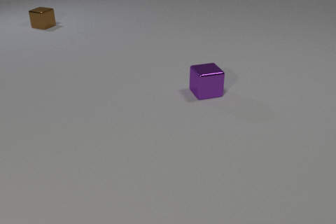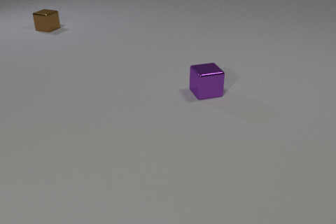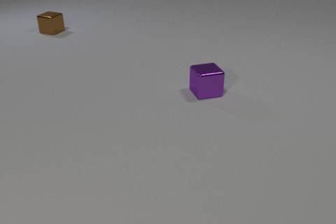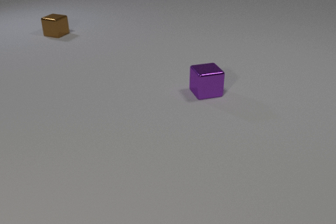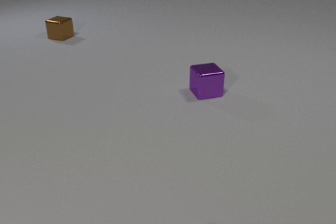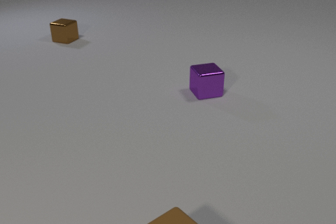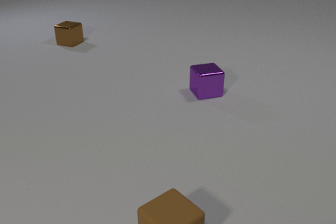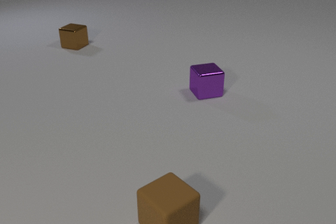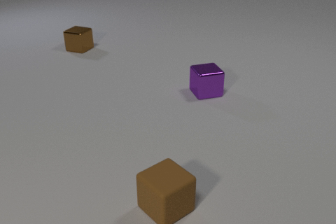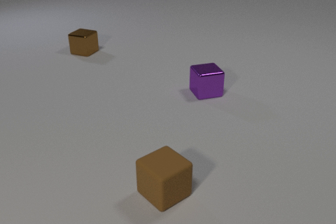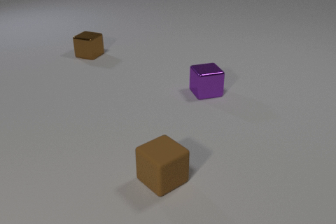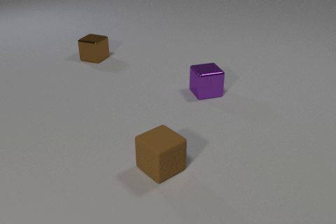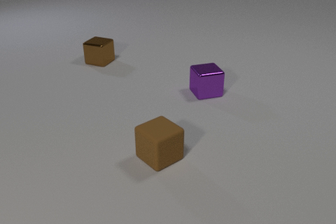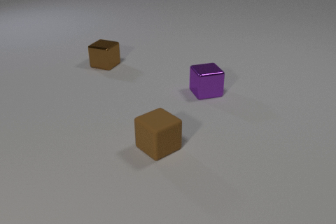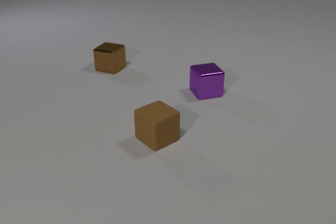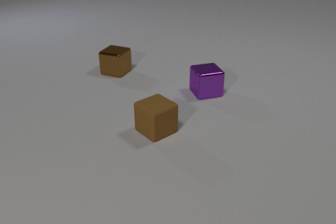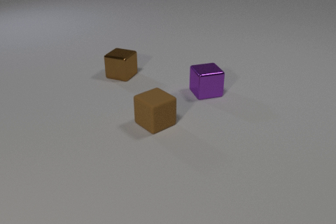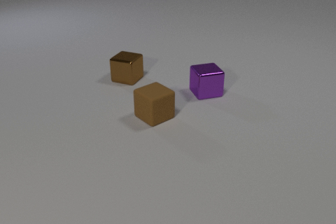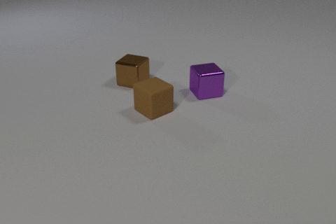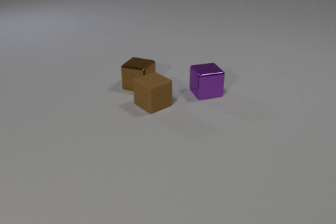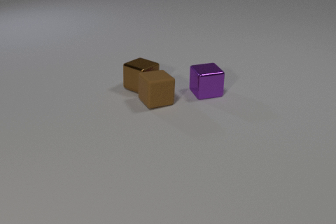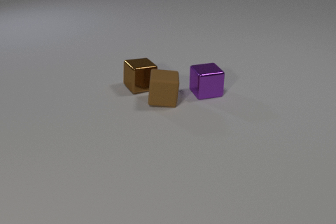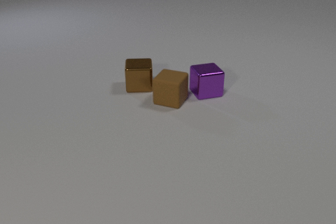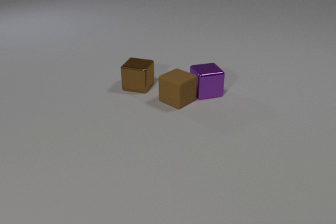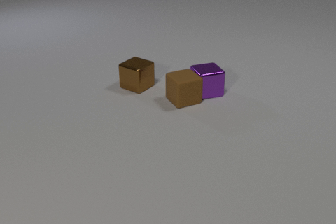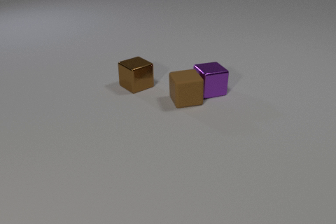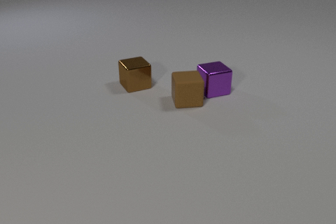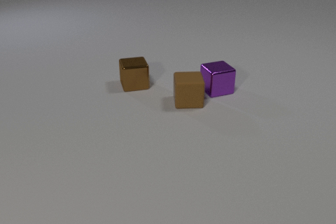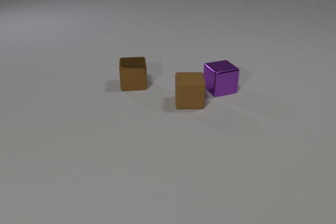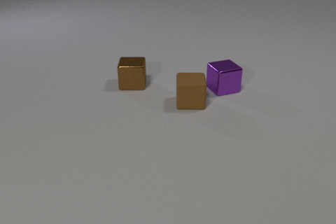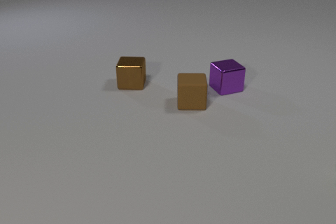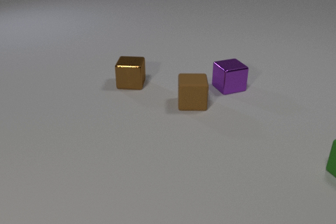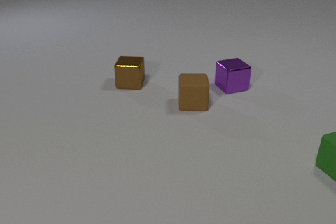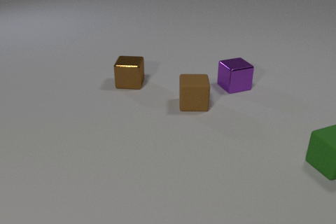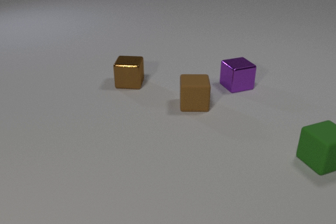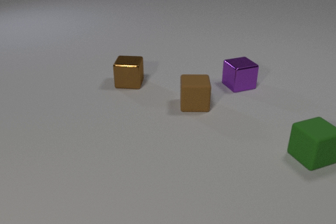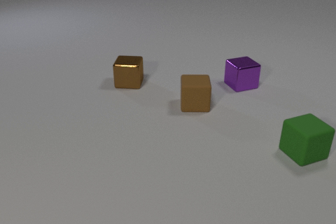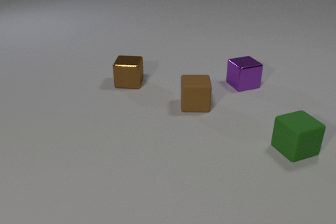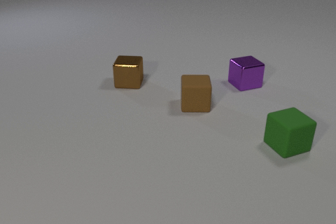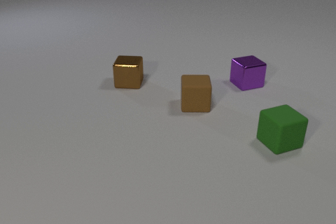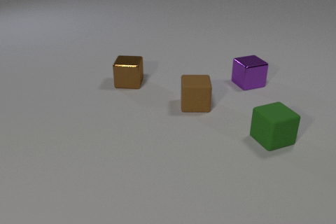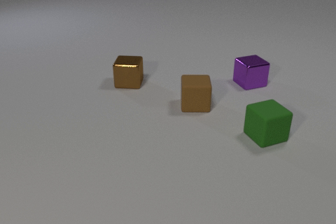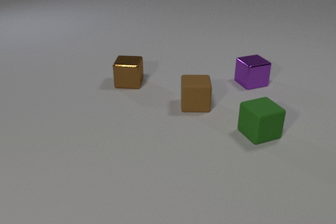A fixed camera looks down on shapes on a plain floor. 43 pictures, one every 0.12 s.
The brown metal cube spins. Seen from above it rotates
clockwise.
The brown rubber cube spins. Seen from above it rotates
clockwise.
0.00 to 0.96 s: The brown rubber cube comes in at the bottom edge, slides away from the camera. The brown metal cube slides toward the camera and to the right.
0.96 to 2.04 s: The brown rubber cube slides away from the camera. The brown metal cube slides toward the camera and to the right.
2.04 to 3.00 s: The brown rubber cube slides away from the camera and to the right, spins so that its near face slides to the left, clockwise seen from above. The brown metal cube slides toward the camera and to the right, spins clockwise seen from above by about 120 degrees, its near face sliding to the left. The brown rubber cube and the brown metal cube collide. The brown rubber cube and the purple metal cube collide.
3.00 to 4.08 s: The brown rubber cube slides toward the camera and to the right. The brown metal cube slides to the left and away from the camera, spins so that its near face slides to the left, clockwise seen from above. The purple metal cube slides to the right and away from the camera. The green rubber cube comes in at the right edge, slides to the left.
4.08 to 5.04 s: The purple metal cube slides to the right and away from the camera. The green rubber cube slides to the left and away from the camera.
Are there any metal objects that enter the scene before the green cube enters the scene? no.
What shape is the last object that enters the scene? cube.
How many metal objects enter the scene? 0.
